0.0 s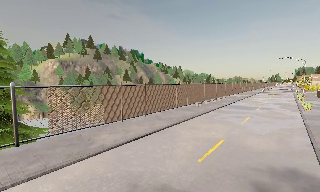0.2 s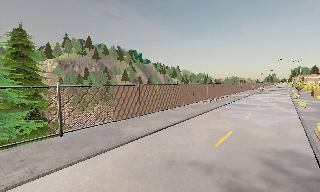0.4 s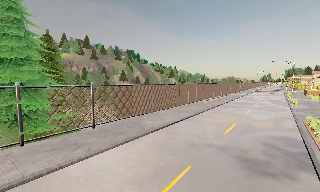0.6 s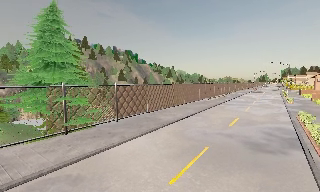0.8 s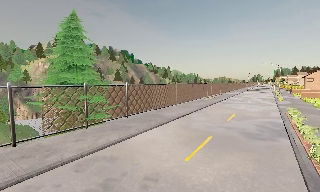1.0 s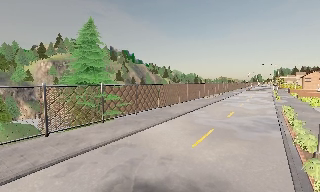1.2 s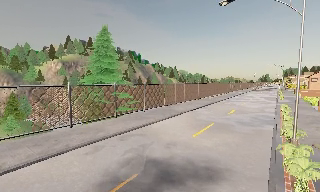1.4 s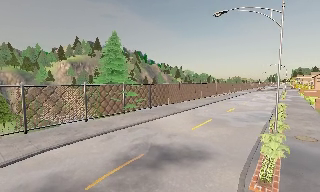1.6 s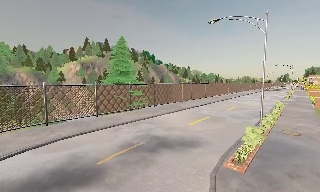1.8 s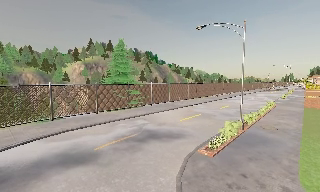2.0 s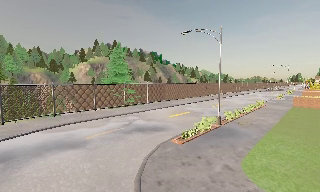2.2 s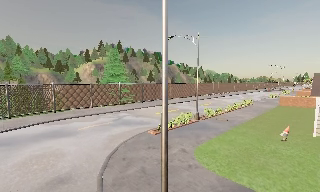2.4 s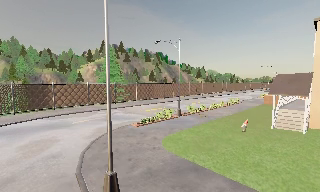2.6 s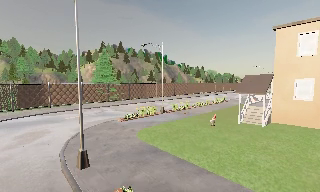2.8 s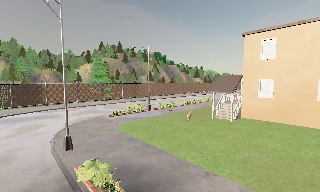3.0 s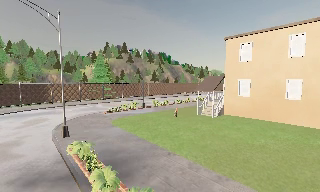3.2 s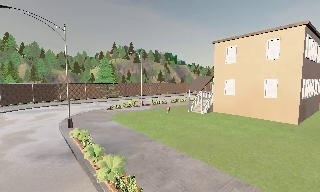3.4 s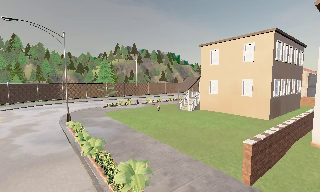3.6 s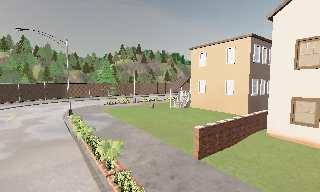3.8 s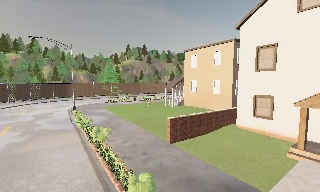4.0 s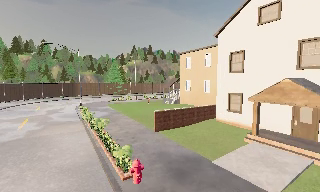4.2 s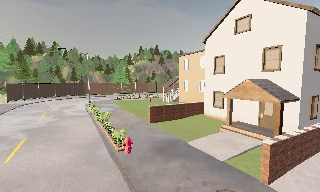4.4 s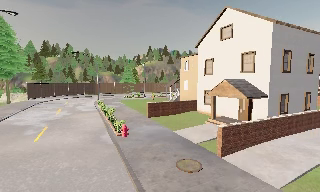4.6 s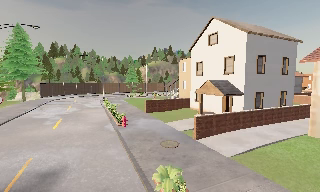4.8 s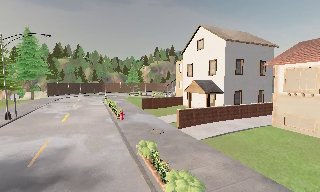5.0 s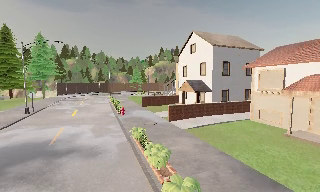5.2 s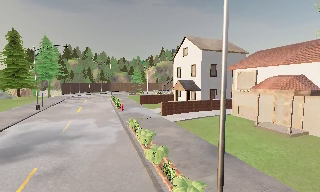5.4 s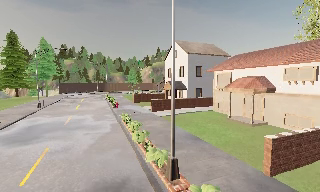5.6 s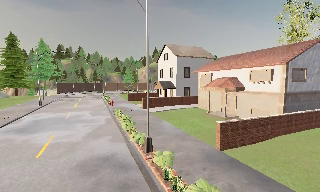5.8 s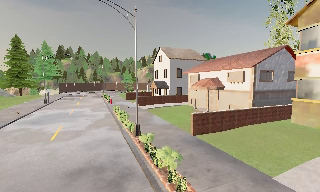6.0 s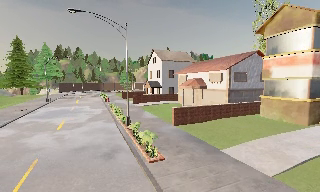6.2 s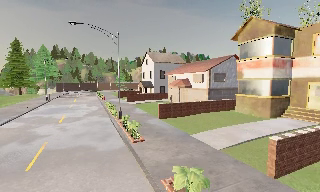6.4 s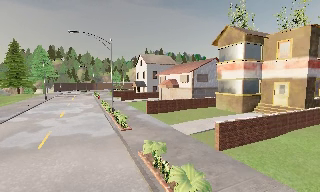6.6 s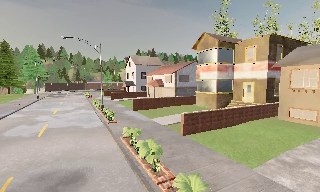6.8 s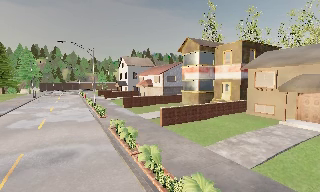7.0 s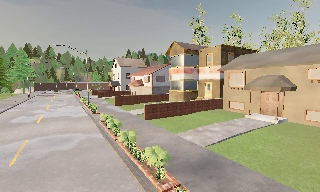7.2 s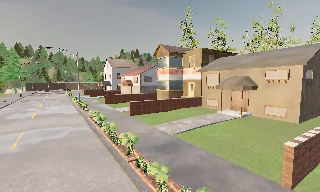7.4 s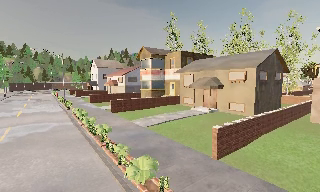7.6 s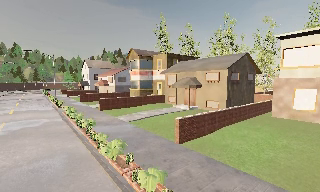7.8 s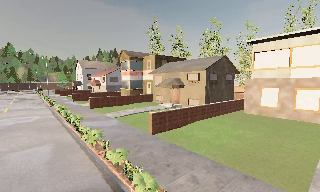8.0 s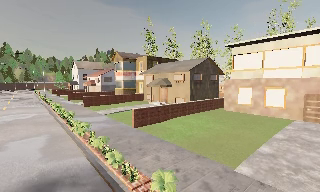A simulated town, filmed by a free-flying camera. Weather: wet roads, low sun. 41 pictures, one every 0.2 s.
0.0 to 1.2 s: The camera travels backward and to its left, about 12 m, so what stands in front gets smaller.
1.2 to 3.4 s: The camera pans to its left, which is counterclockwise from overhead, by about 15 degrees. It travels backward and to its right, about 20 m, so what stands in front gets smaller.
3.4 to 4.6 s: The camera pans to its left, which is counterclockwise from overhead, by about 15 degrees. It travels backward and to its right, about 14 m, so what stands in front gets smaller.
4.6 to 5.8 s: The camera travels backward, about 14 m, so what stands in front gets smaller.
5.8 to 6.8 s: The camera travels backward and to its right, about 12 m, so what stands in front gets smaller.
6.8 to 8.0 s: The camera swings to its right by about 10 degrees, and the scene slides to the left. It travels backward and to its right, about 13 m, so what stands in front gets smaller.
The film runs backward here.
